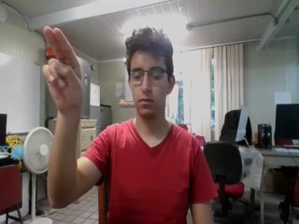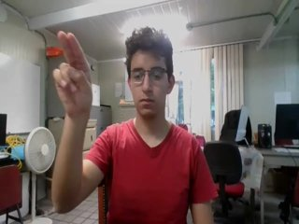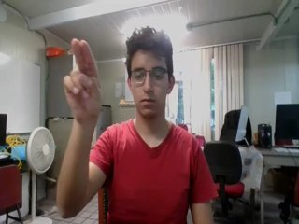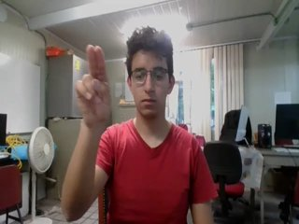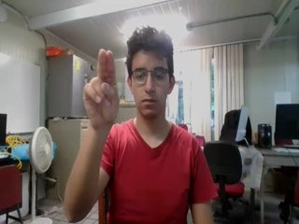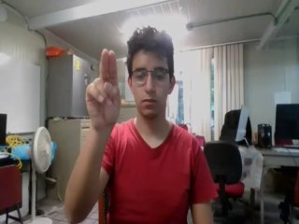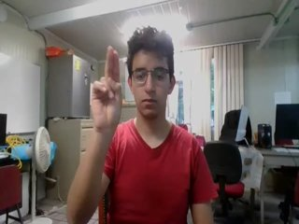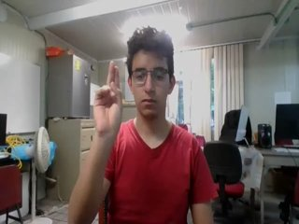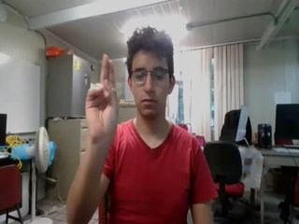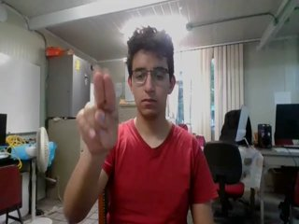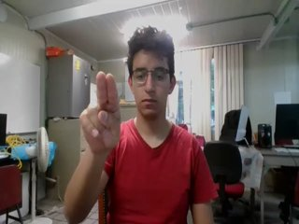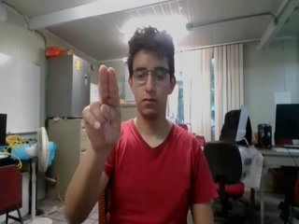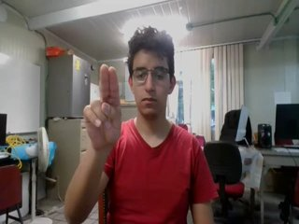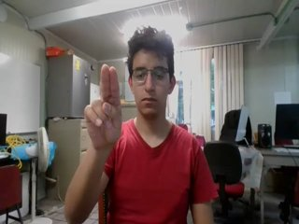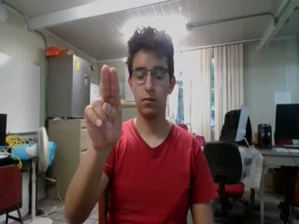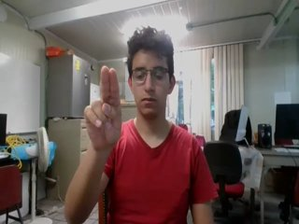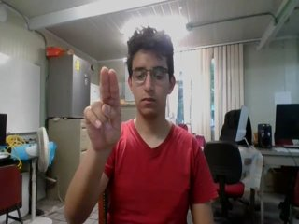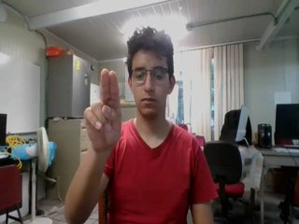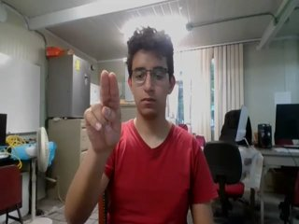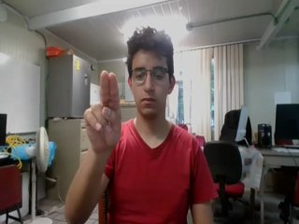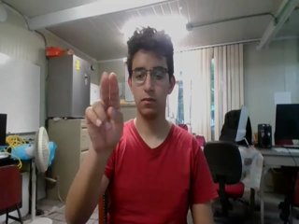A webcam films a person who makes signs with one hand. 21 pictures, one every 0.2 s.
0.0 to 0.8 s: Pointing with two fingers.
0.9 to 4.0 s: Click with two fingers.
